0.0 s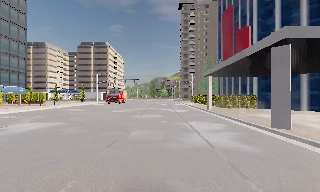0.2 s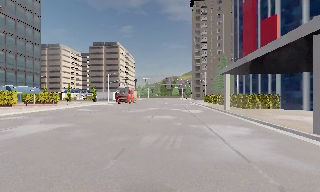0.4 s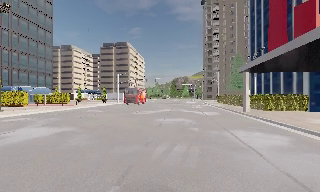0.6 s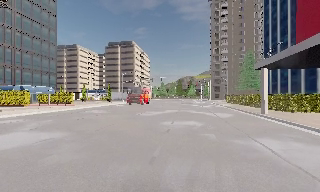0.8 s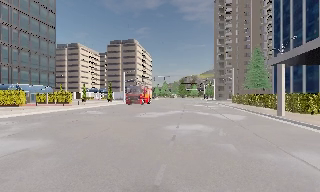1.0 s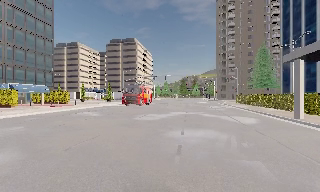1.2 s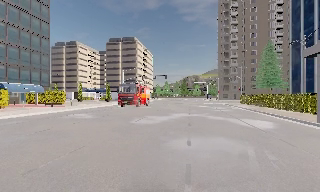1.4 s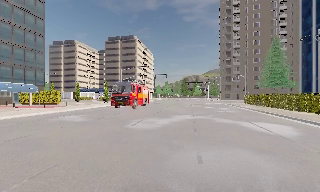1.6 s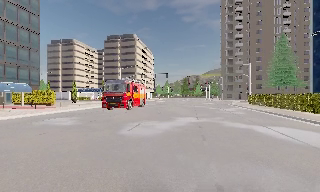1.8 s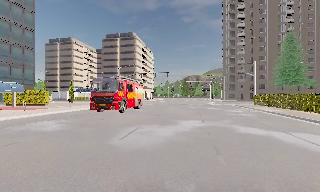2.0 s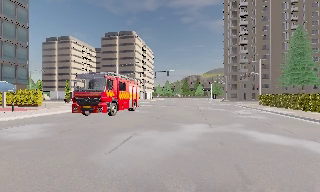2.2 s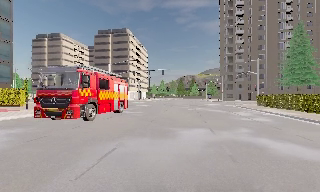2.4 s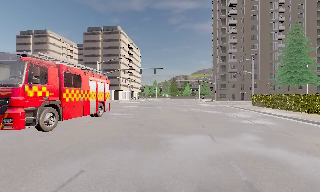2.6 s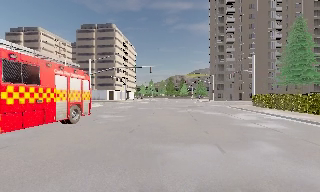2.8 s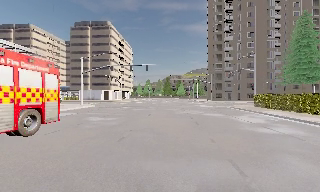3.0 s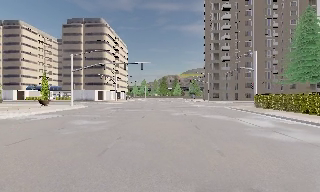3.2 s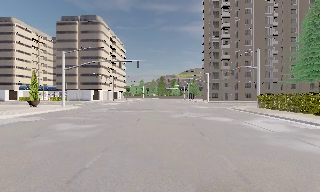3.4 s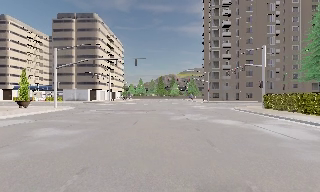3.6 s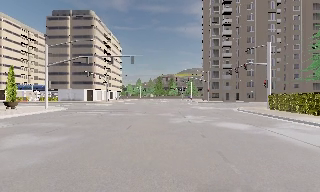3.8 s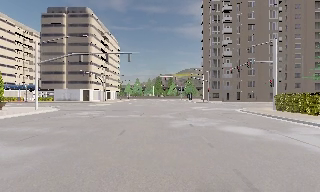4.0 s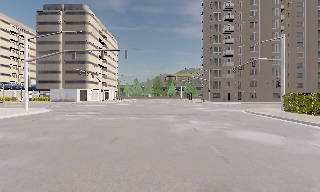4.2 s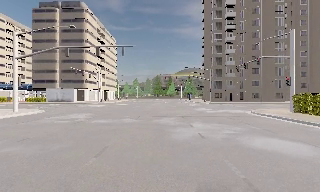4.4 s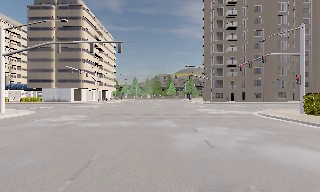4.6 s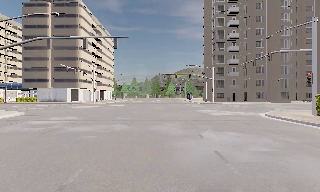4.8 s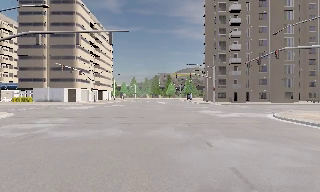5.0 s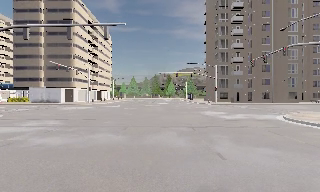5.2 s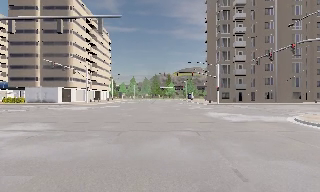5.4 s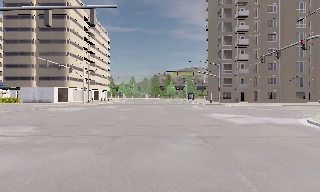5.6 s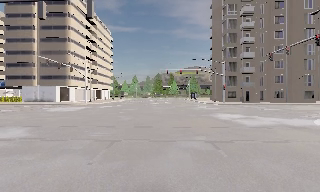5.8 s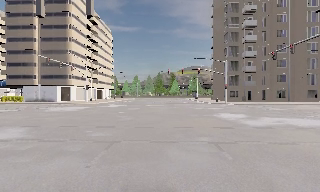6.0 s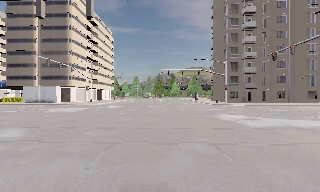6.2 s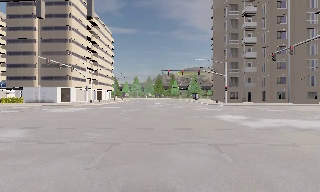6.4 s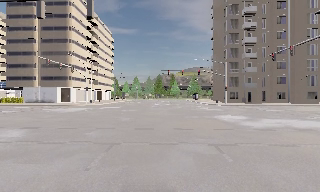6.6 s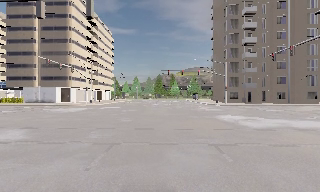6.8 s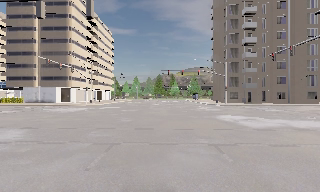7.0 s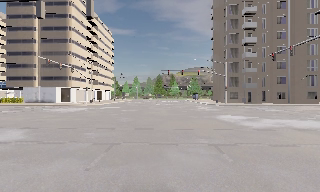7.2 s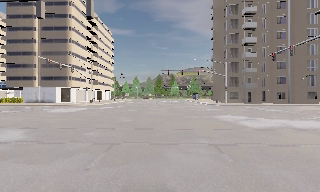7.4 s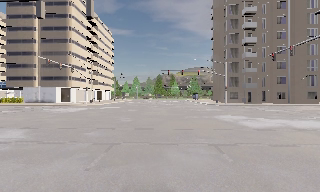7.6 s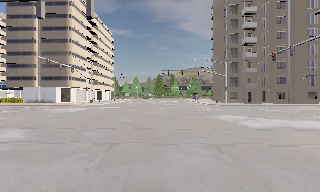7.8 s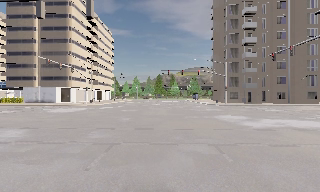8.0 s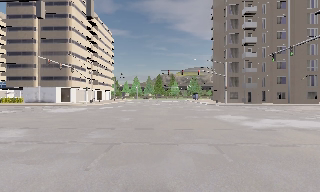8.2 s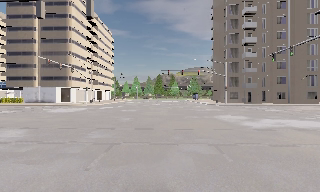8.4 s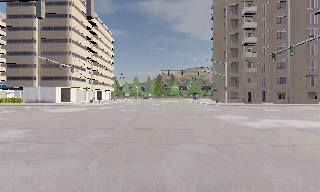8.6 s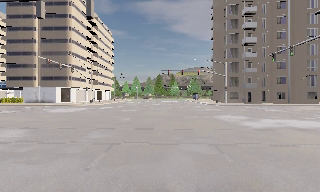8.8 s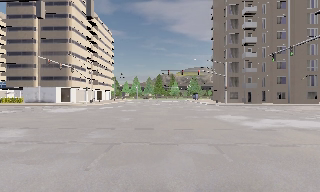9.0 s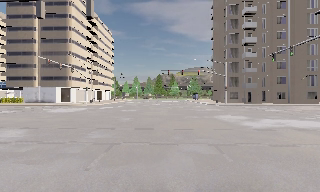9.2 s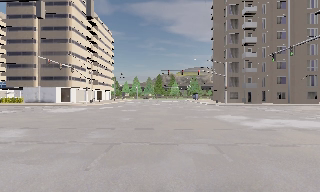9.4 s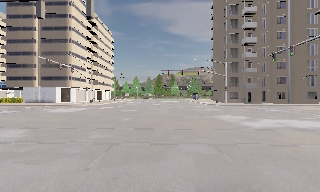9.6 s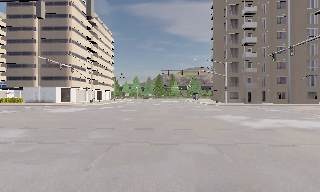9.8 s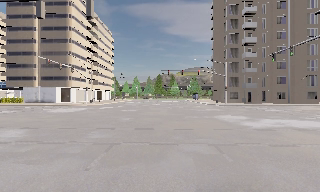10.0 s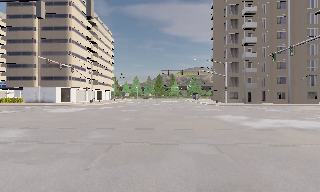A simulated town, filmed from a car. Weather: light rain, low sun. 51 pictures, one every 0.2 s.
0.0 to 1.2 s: The scene slides to the right, as the camera pans about 10 degrees to its left. It travels forward, about 8 m, so what stands in front looms larger.
1.2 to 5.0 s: The scene slides to the left, as the camera pans about 10 degrees to its right. It travels forward, about 25 m, so what stands in front looms larger.
5.0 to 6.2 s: The camera travels forward, about 3 m, so what stands in front looms larger. It loses speed.
6.2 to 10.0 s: The camera keeps its place and its aim.
The film runs forward here.
